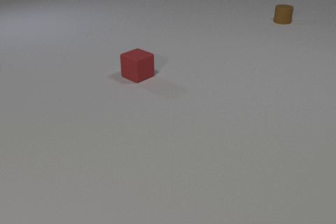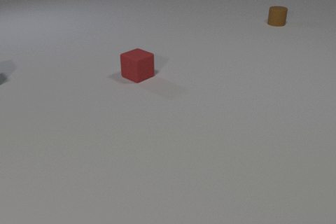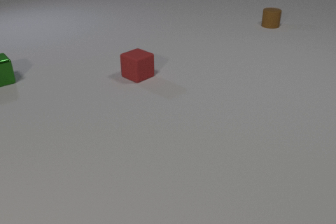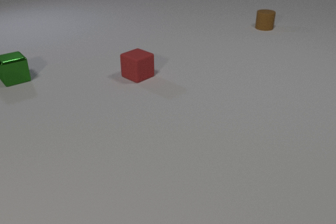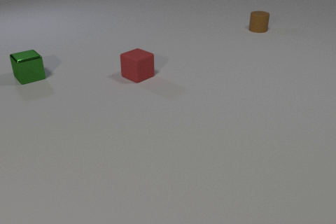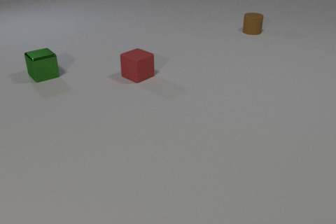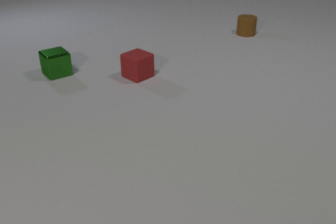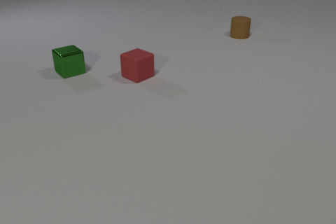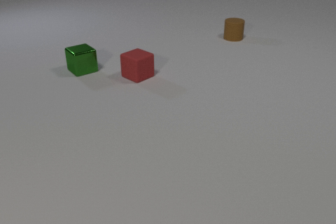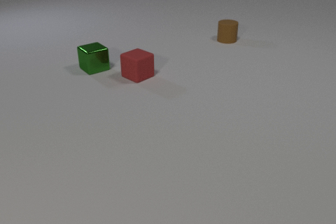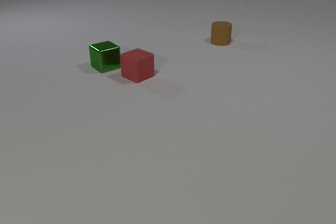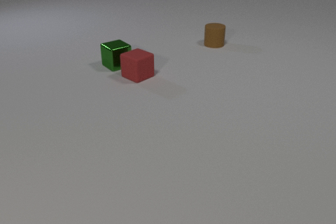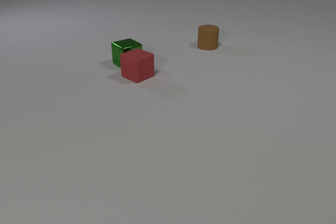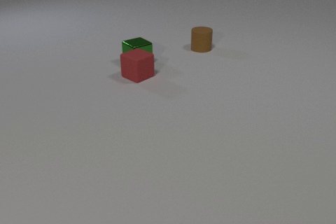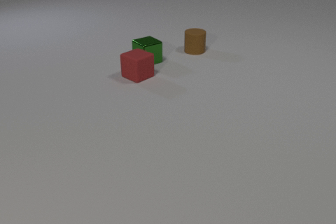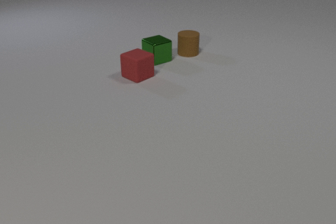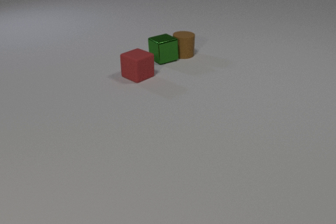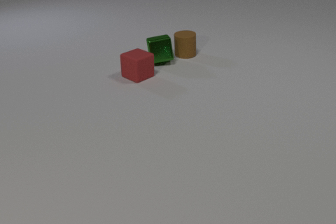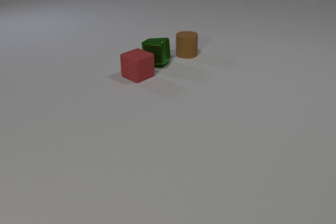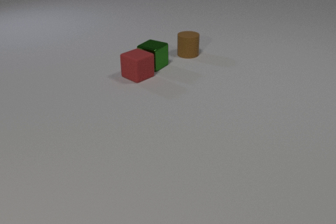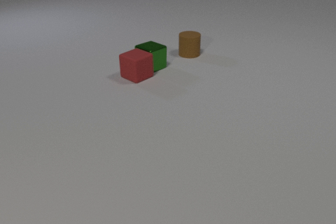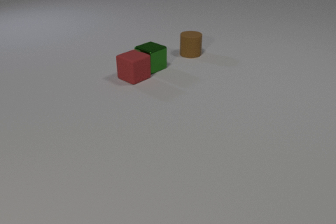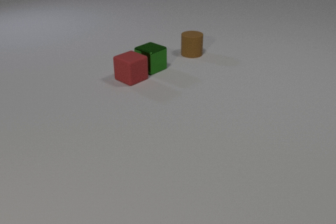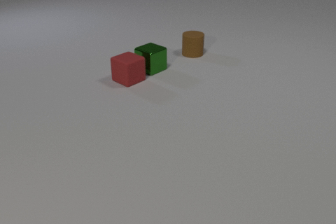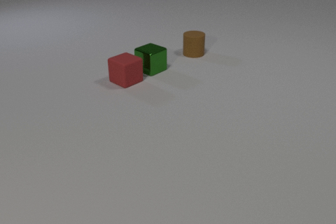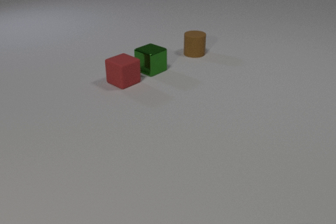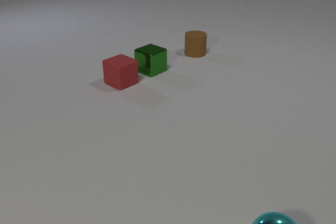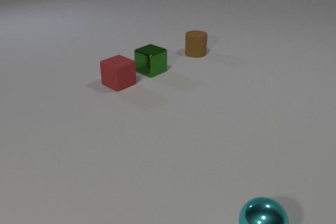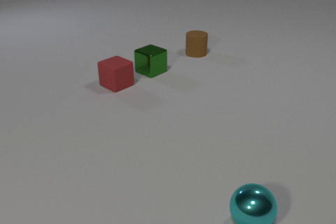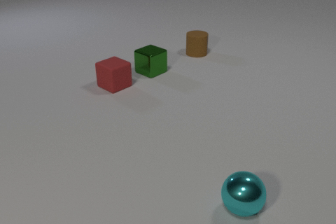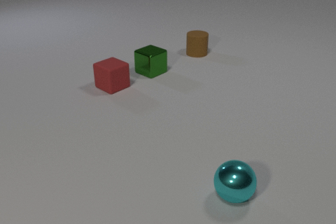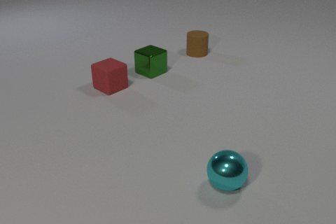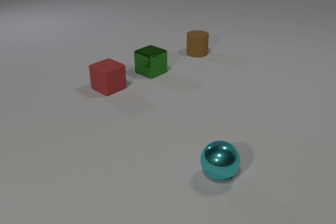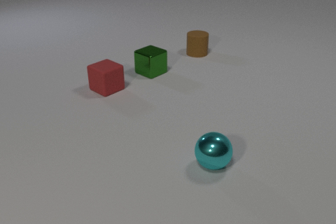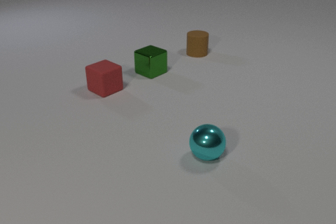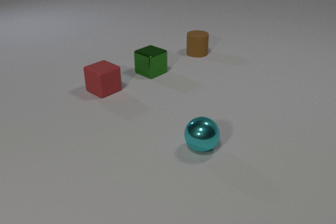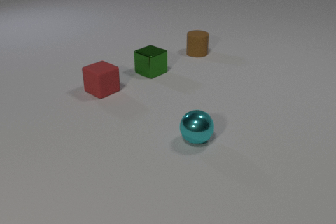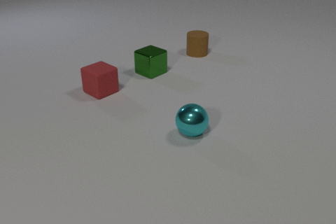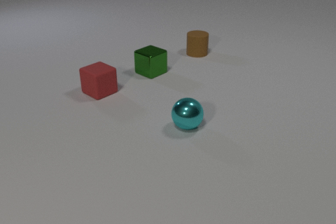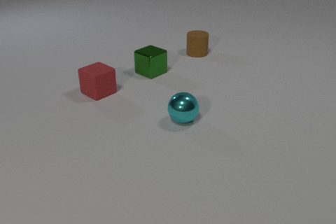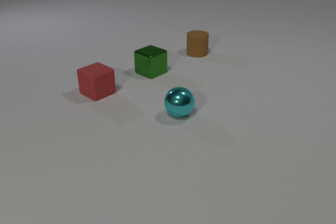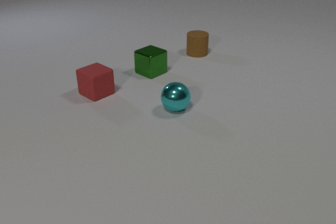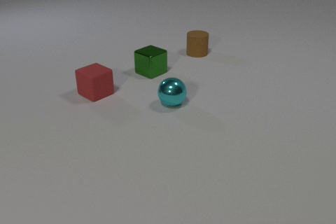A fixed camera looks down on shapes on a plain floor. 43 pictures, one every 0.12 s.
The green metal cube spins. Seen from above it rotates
clockwise.
The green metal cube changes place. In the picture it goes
to the right.
0.00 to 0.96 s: The green metal cube comes in at the left edge, slides to the right. The brown rubber cylinder slides toward the camera and to the left.
0.96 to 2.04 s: The green metal cube slides to the right, spins clockwise seen from above by about 30 degrees, its near face sliding to the left. The brown rubber cylinder slides toward the camera and to the left. The green metal cube and the brown rubber cylinder collide.
2.04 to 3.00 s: The green metal cube slides toward the camera and to the left, spins so that its near face slides to the left, clockwise seen from above. The brown rubber cylinder slides to the right. The red rubber cube slides to the left and toward the camera. The green metal cube and the red rubber cube collide.
3.00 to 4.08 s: The green metal cube slides toward the camera. The red rubber cube slides to the left and toward the camera. The cyan metal sphere comes in at the bottom edge, rolls away from the camera and to the left.
4.08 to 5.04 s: The red rubber cube slides to the left and toward the camera. The cyan metal sphere rolls away from the camera.
How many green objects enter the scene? 1.
What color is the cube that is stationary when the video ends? green.
How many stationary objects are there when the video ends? 2.
